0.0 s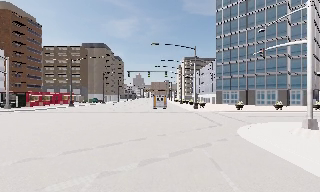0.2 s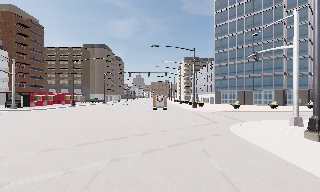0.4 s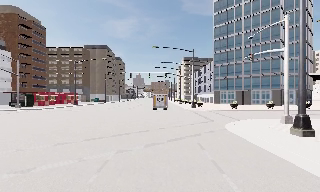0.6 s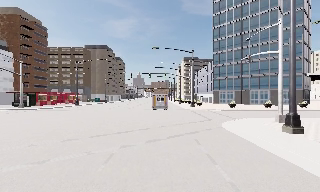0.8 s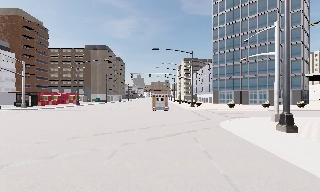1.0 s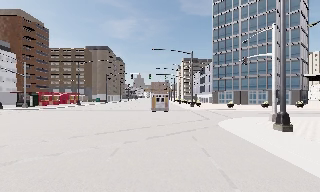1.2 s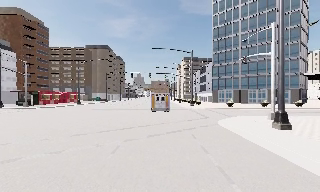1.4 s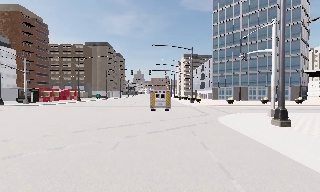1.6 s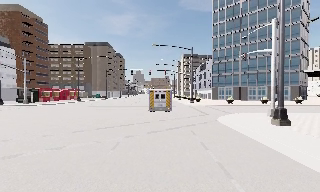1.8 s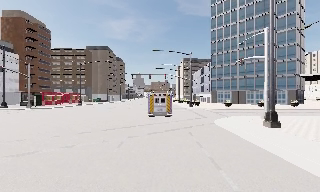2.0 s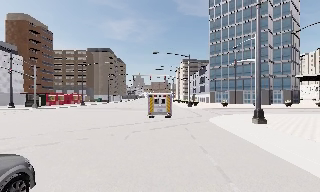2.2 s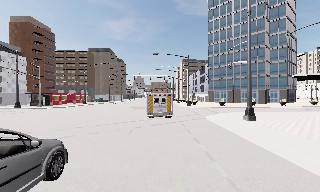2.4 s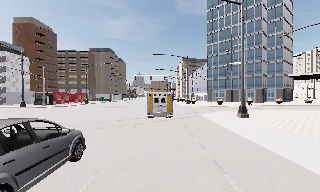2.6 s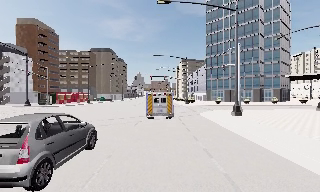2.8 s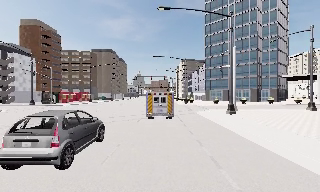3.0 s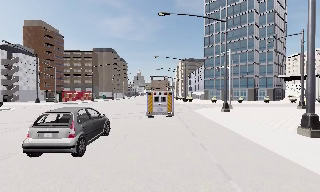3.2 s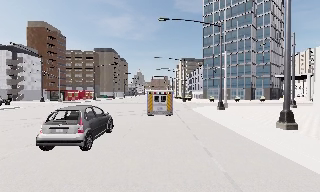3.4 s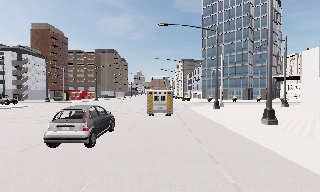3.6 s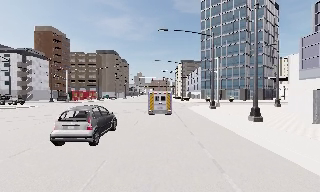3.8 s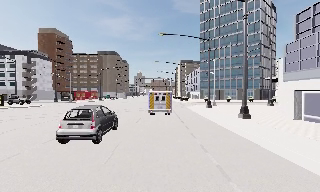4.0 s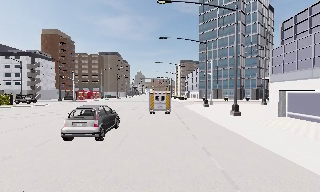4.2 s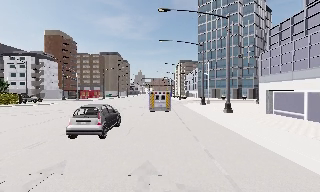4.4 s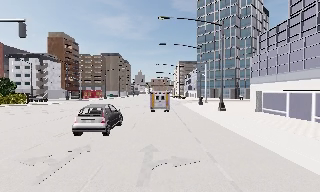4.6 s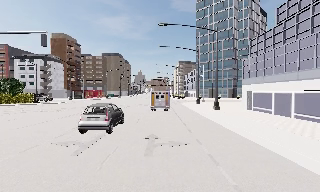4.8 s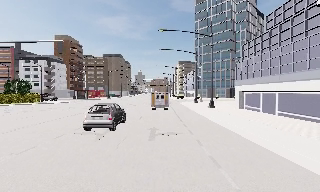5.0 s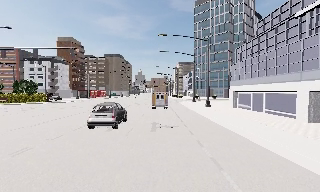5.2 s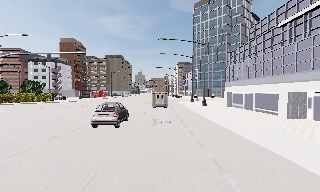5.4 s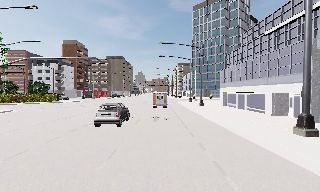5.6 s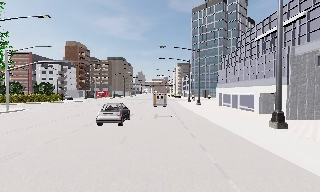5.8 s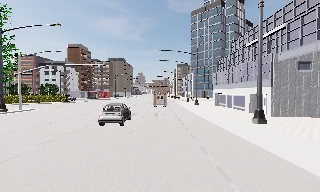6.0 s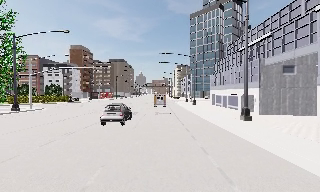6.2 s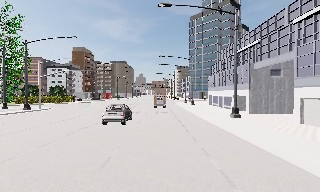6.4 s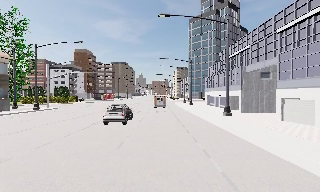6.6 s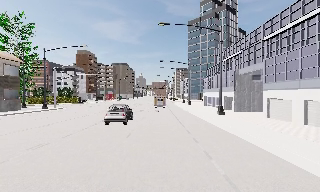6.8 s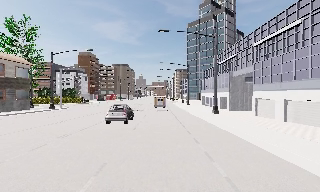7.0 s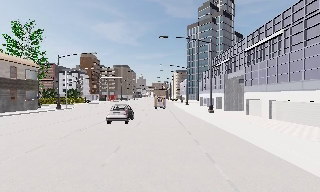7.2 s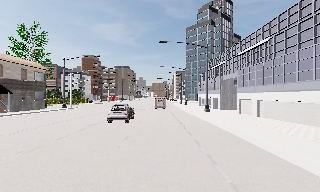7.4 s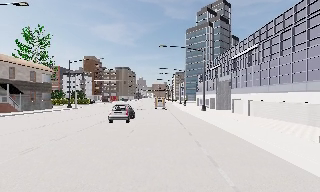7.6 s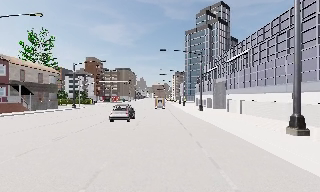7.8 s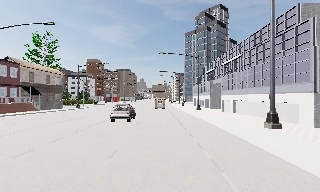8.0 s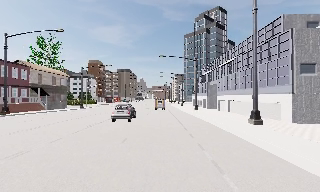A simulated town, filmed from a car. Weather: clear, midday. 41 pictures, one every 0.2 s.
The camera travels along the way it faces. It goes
backward.
0.0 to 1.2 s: The camera travels backward, about 3 m, so what stands in front gets smaller. It loses speed.
1.2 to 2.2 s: The camera travels backward, about 3.5 m, so what stands in front gets smaller. It gains speed.
2.2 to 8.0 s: The camera travels backward, about 50 m, so what stands in front gets smaller.
The film runs backward here.
